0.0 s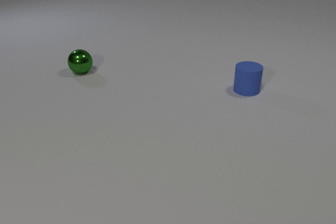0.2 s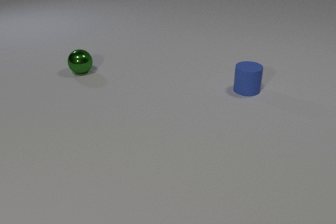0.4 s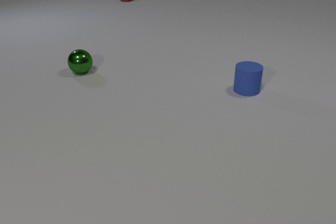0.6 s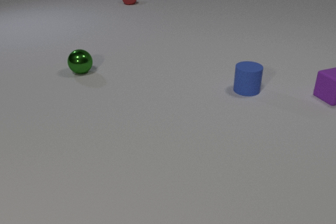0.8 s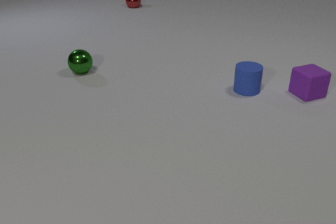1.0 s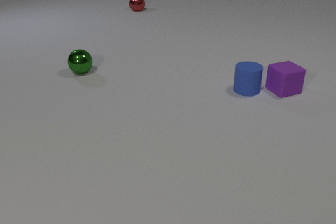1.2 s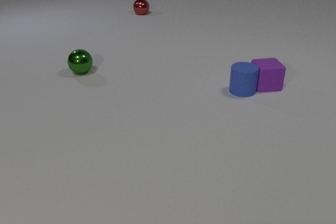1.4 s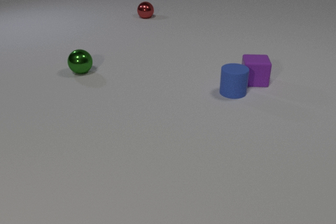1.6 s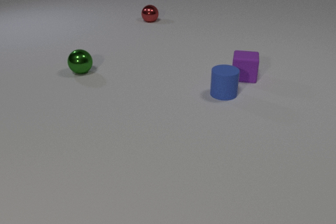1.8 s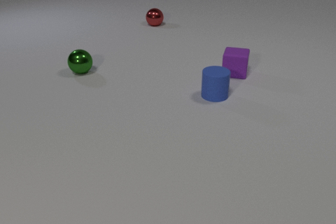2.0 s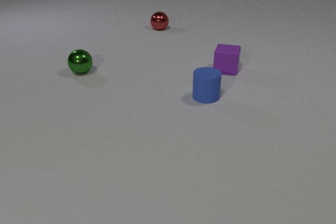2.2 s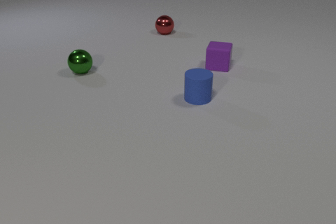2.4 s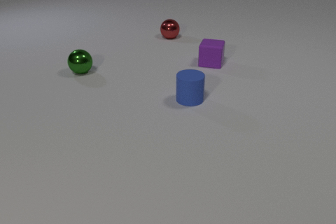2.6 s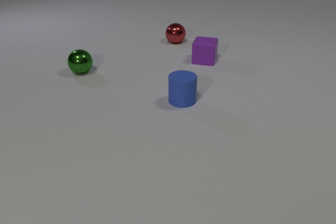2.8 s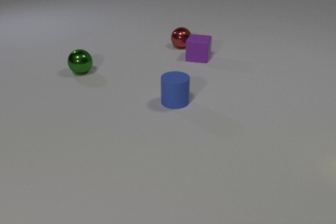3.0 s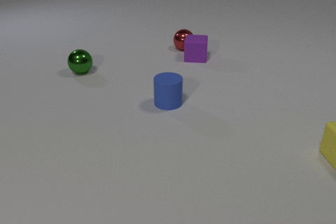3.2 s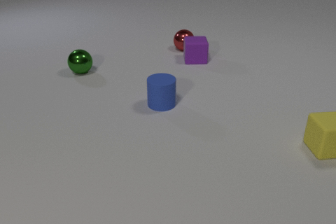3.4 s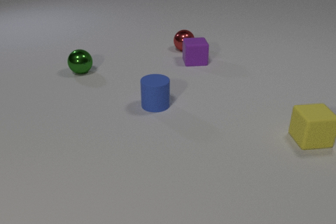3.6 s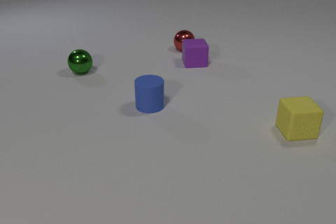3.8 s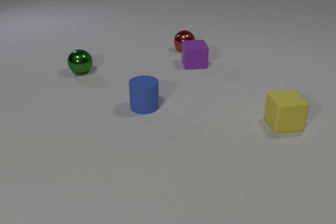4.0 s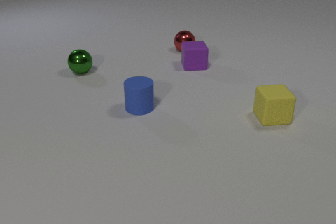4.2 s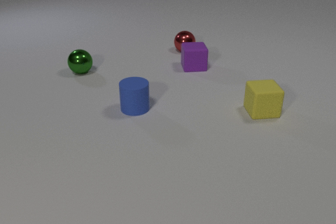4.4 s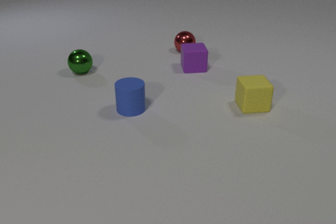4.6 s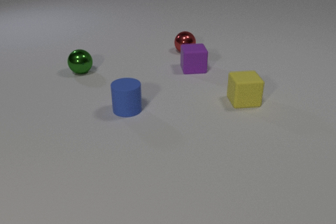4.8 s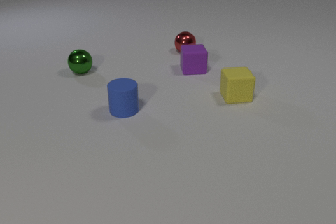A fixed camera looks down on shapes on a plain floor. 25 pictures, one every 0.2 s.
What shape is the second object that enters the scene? cube.
How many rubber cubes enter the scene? 2.
What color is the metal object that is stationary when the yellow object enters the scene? green.
0.0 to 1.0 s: The purple rubber cube comes in at the right edge, slides to the left. The red metal sphere comes in at the top edge, rolls toward the camera.
1.0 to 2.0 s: The purple rubber cube slides to the left and away from the camera, spins so that its near face slides to the left, clockwise seen from above. The blue rubber cylinder slides to the left and toward the camera. The red metal sphere rolls toward the camera. The purple rubber cube and the blue rubber cylinder collide.
2.0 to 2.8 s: The purple rubber cube slides to the left and away from the camera. The blue rubber cylinder slides to the left and toward the camera. The red metal sphere rolls toward the camera and to the right.
2.8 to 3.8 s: The purple rubber cube slides toward the camera, spins counterclockwise seen from above by about 15 degrees, its near face sliding to the right. The blue rubber cylinder slides to the left. The red metal sphere rolls toward the camera. The yellow rubber cube comes in at the right edge, slides to the left and away from the camera. The purple rubber cube and the red metal sphere collide.
3.8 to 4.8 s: The purple rubber cube slides toward the camera. The blue rubber cylinder slides to the left. The red metal sphere rolls toward the camera. The yellow rubber cube slides to the left and away from the camera.
